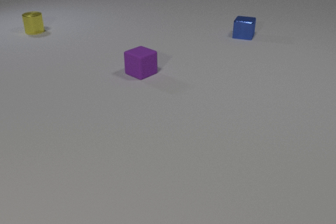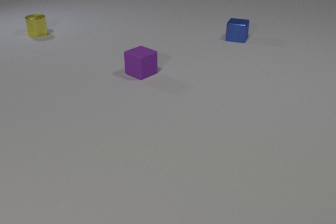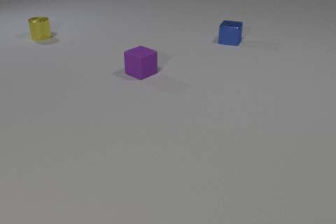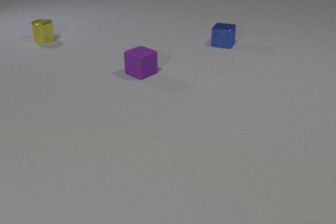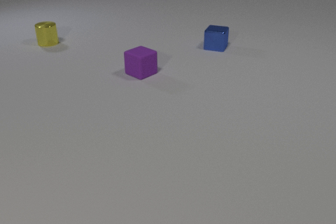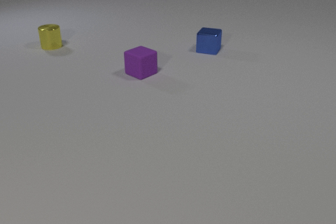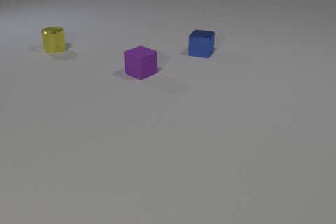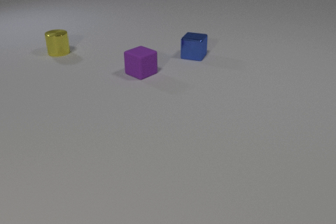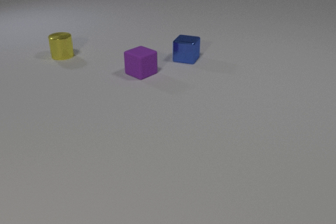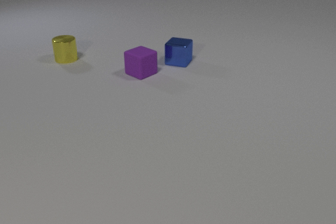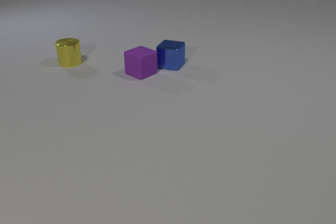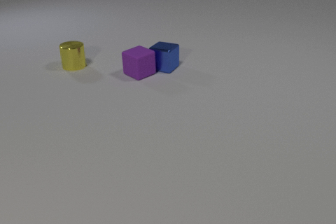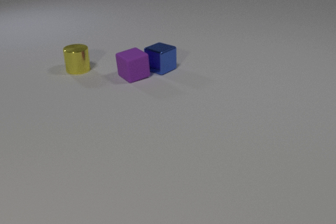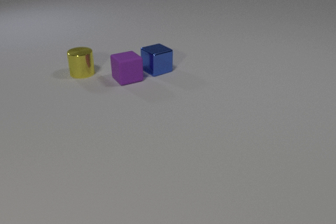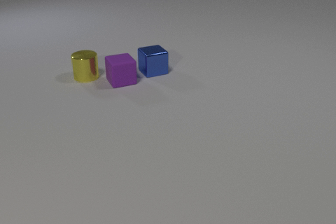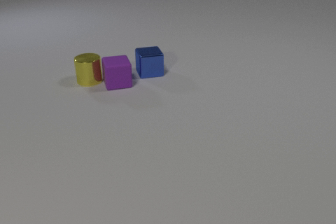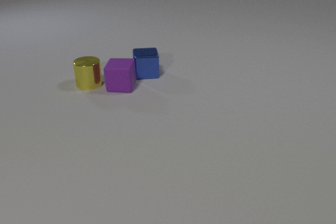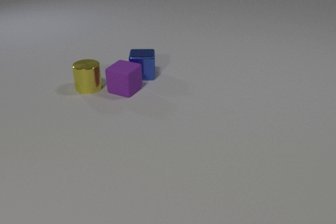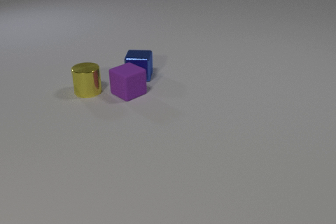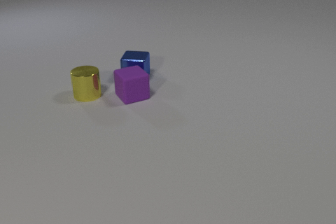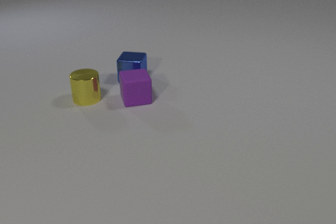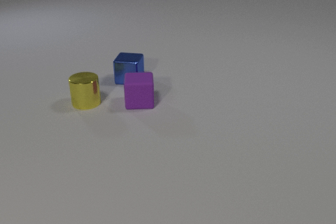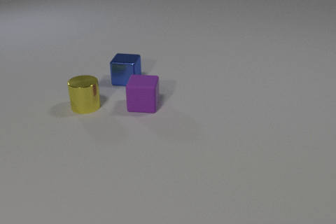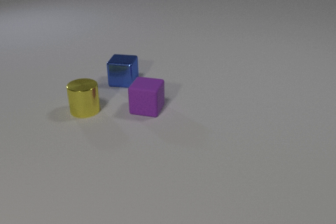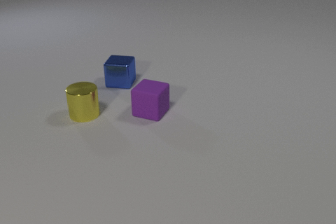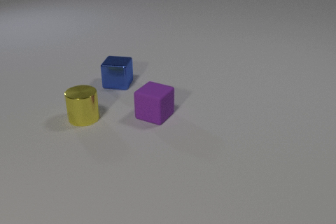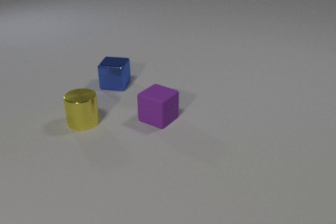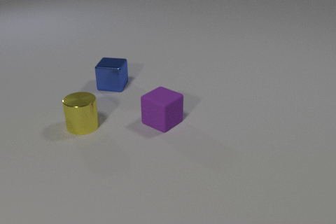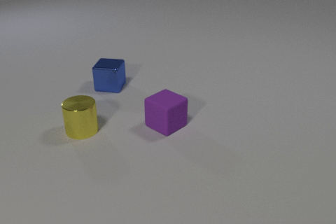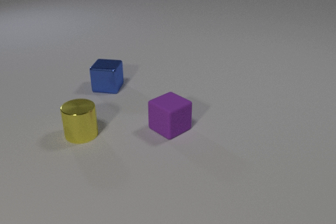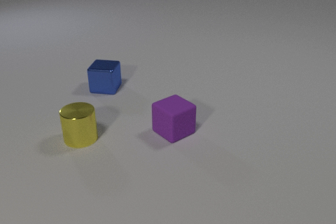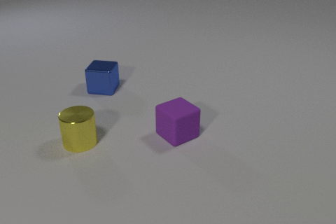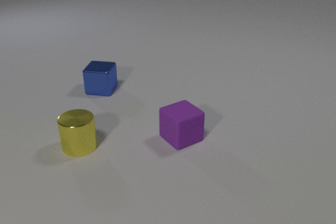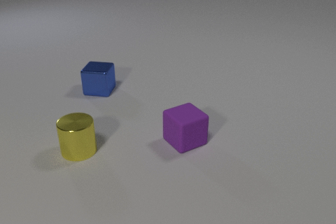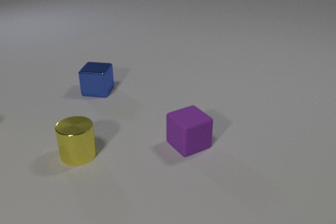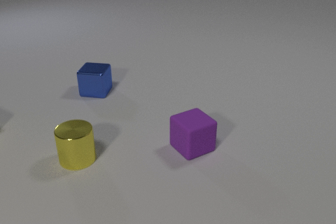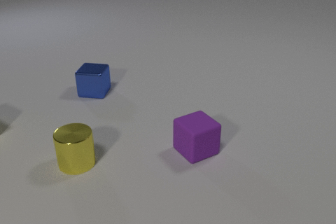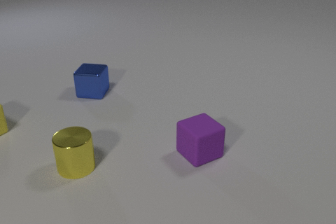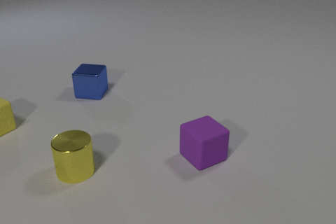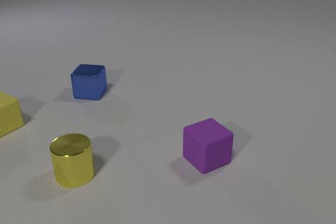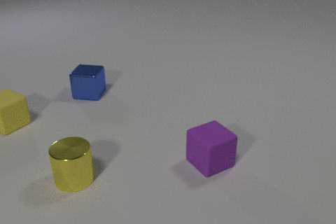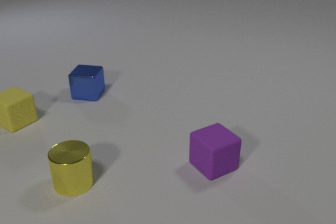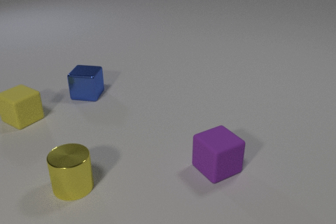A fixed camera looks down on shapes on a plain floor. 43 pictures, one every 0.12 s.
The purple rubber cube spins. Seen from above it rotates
clockwise.
The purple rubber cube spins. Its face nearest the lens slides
to the left.
0.00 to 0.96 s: The blue metal cube slides toward the camera and to the left. The yellow metal cylinder slides toward the camera.
0.96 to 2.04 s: The blue metal cube slides to the left and toward the camera, spins clockwise seen from above by about 60 degrees, its near face sliding to the left. The purple rubber cube slides toward the camera and to the left, spins so that its near face slides to the left, clockwise seen from above. The yellow metal cylinder slides toward the camera. The blue metal cube and the purple rubber cube collide. The purple rubber cube and the yellow metal cylinder collide.
2.04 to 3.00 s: The blue metal cube slides to the left and toward the camera. The purple rubber cube slides toward the camera and to the right, spins clockwise seen from above by about 90 degrees, its near face sliding to the left. The yellow metal cylinder slides toward the camera.
3.00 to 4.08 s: The blue metal cube slides to the left and toward the camera. The purple rubber cube slides toward the camera and to the right, spins so that its near face slides to the left, clockwise seen from above. The yellow metal cylinder slides toward the camera.
4.08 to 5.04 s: The blue metal cube slides to the left and toward the camera. The purple rubber cube slides toward the camera and to the right. The yellow metal cylinder slides toward the camera. The yellow rubber cube comes in at the left edge, slides to the right.
Are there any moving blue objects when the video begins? yes.
What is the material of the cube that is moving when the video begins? metal.
What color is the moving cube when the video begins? blue.
